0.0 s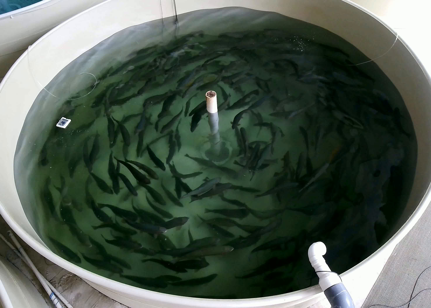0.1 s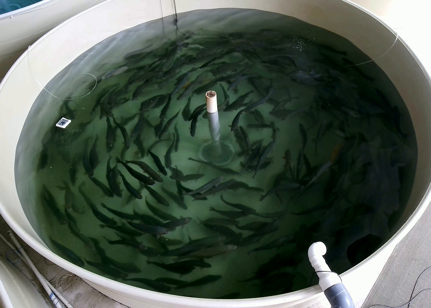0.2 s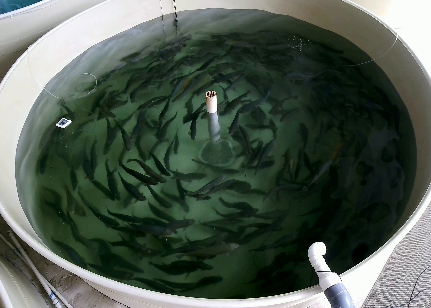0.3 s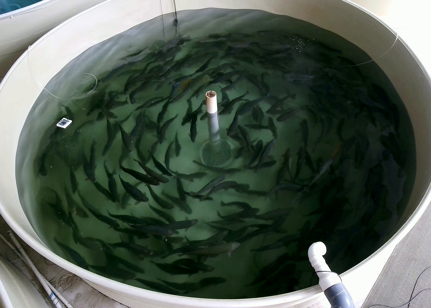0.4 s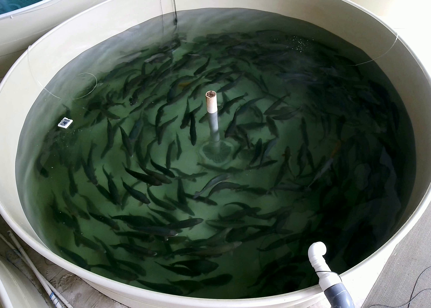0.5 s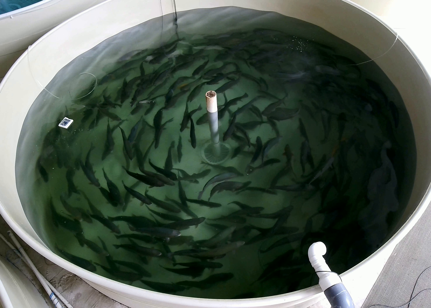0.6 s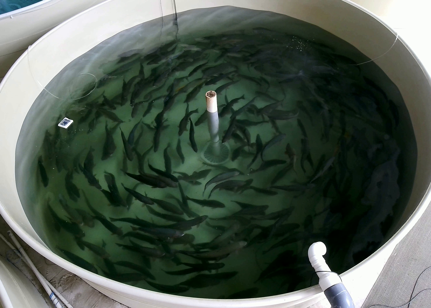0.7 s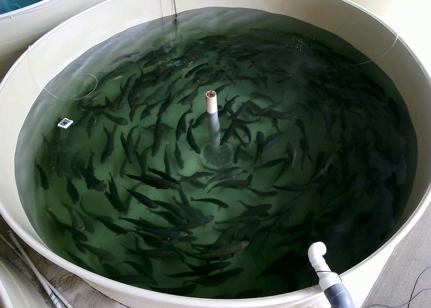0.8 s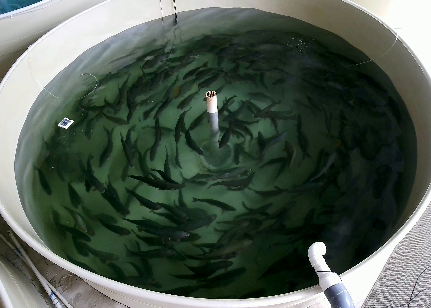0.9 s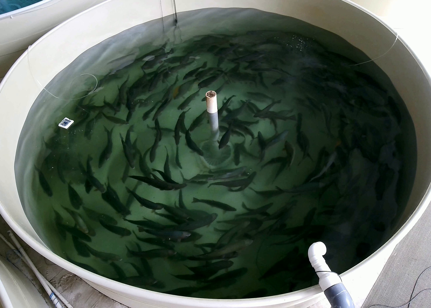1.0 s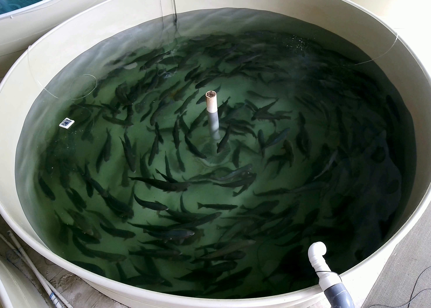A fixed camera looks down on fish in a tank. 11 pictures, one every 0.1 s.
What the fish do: Normal cruising.
